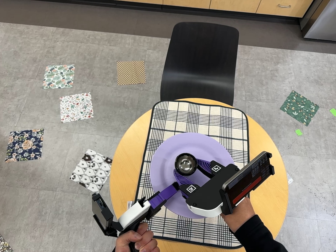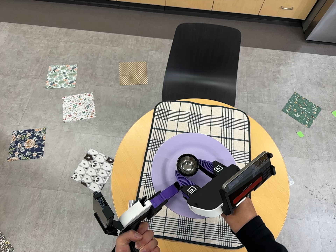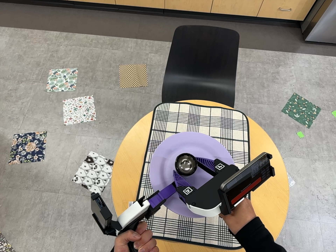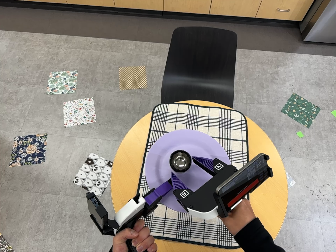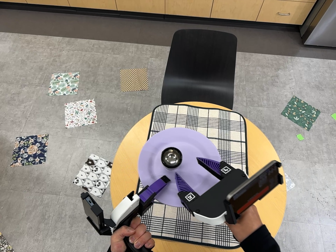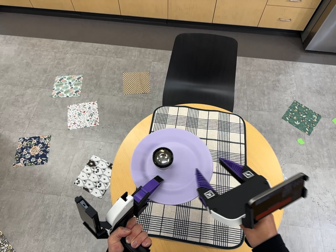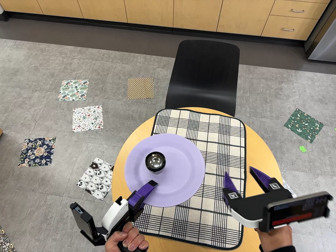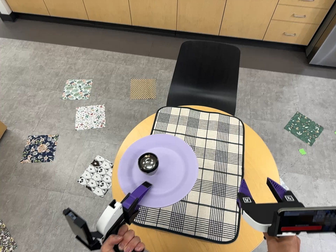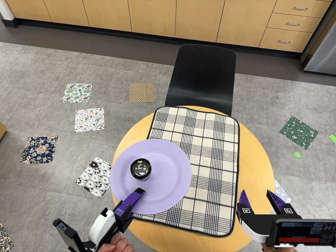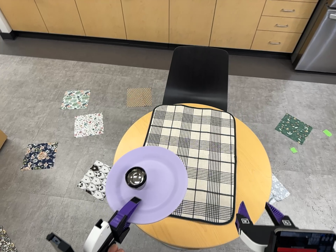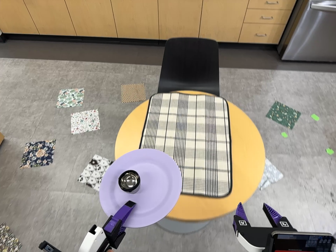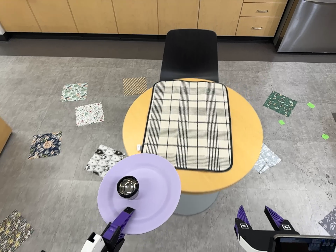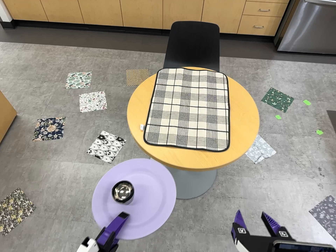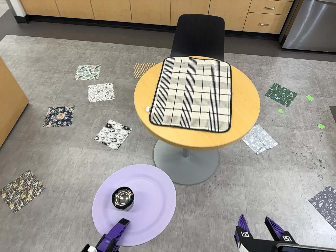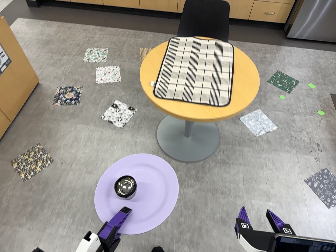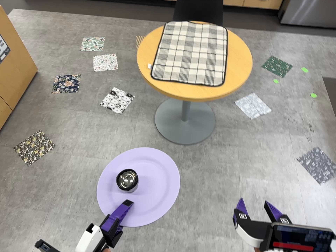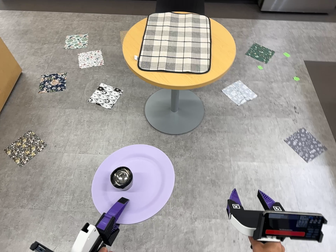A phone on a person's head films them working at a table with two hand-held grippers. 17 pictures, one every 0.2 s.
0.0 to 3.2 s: The camera travels toward the bottom of its view and backward, about 110 cm, so close, fixed things drift upward. Its aim tips toward the top of its view by about 10 degrees.
The film runs backward here.
